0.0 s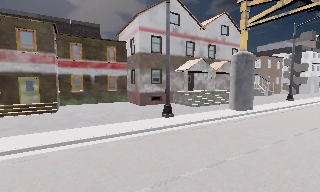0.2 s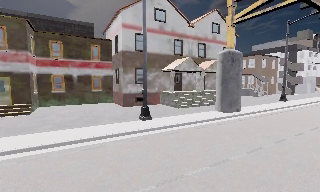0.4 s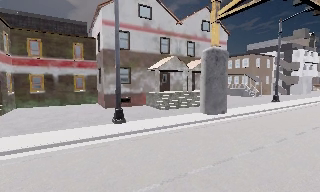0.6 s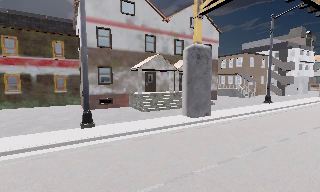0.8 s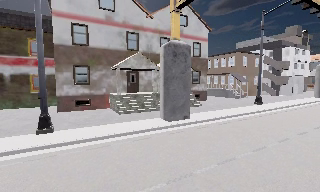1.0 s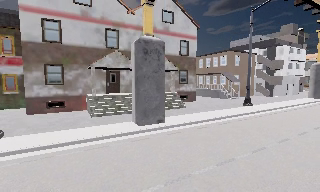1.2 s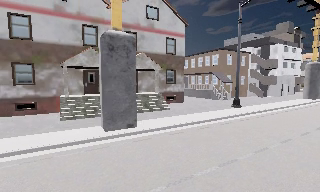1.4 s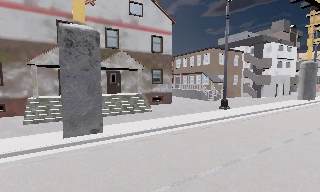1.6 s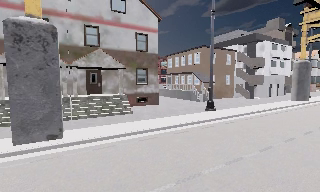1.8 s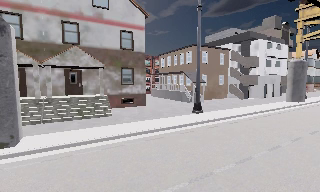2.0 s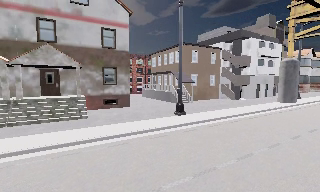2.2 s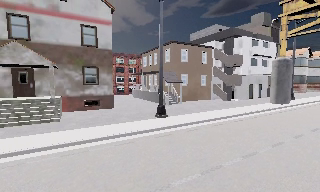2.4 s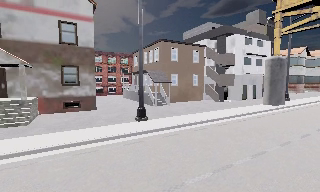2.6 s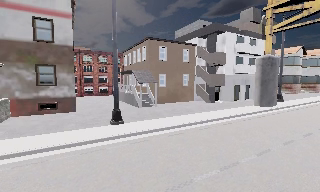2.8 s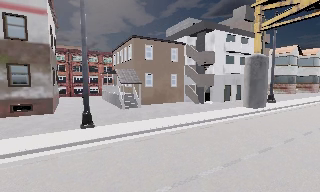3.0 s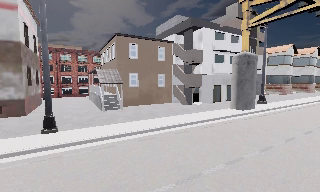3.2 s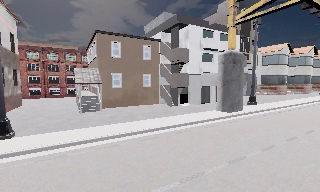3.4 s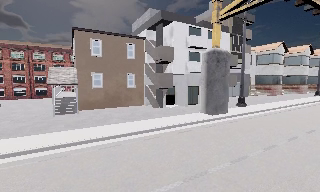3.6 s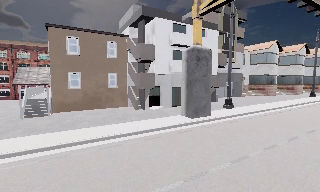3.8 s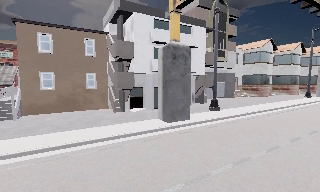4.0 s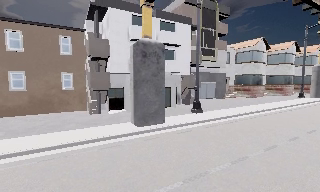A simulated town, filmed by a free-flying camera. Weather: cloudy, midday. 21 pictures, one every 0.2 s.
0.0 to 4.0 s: The camera travels to its right and forward, about 35 m, so close, fixed things drift to the left.
The film runs backward here.
